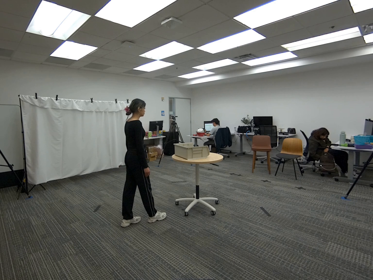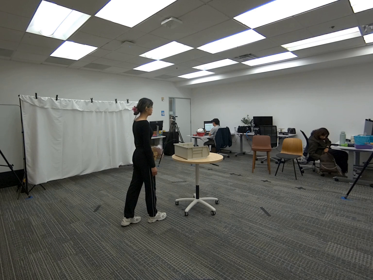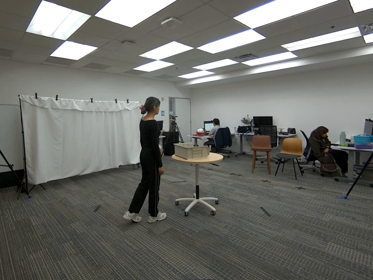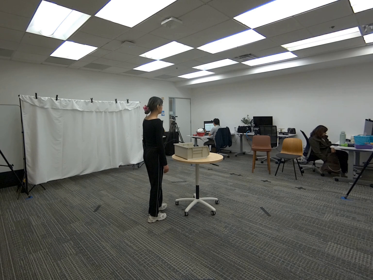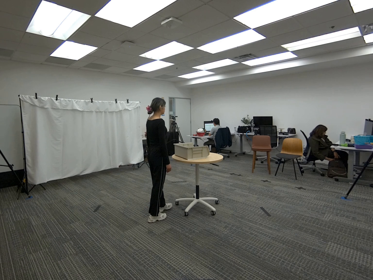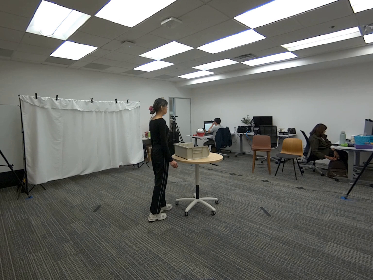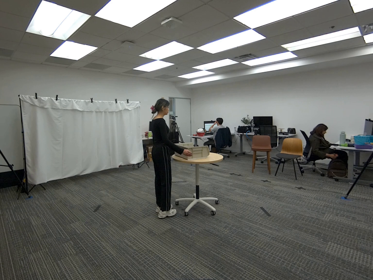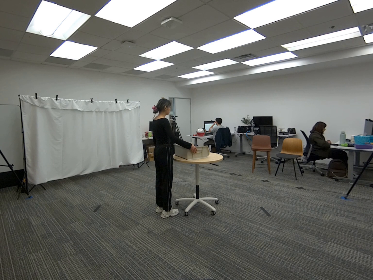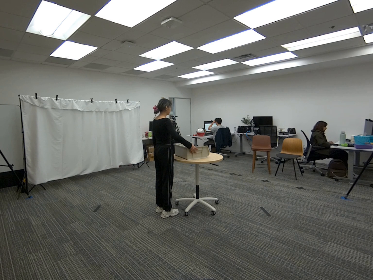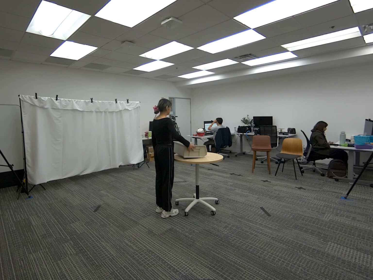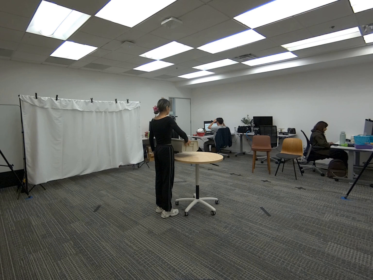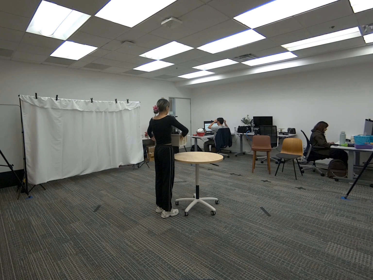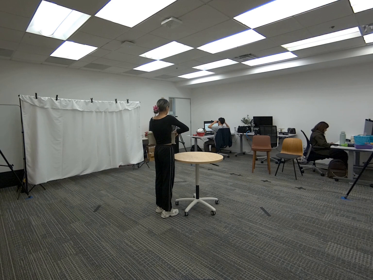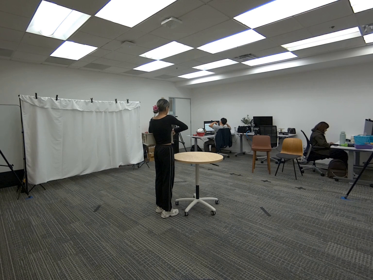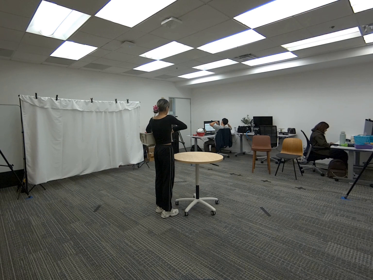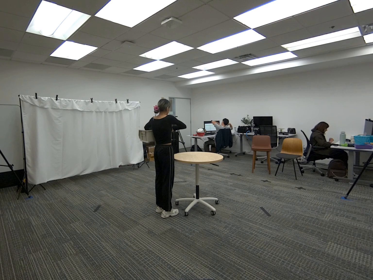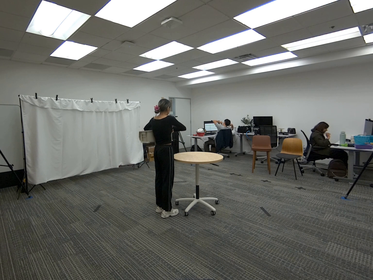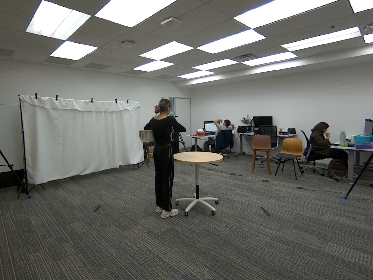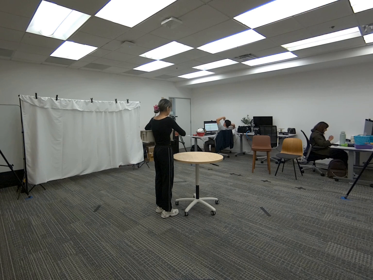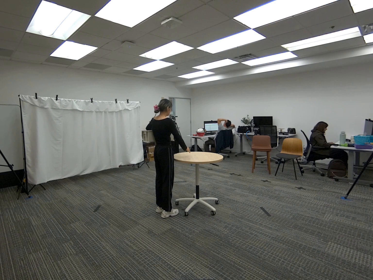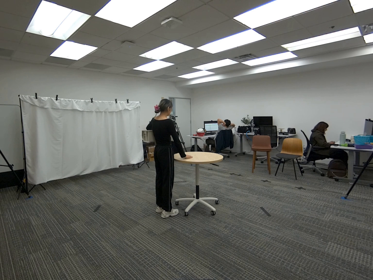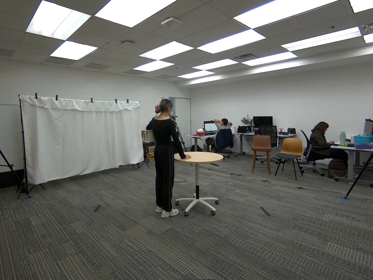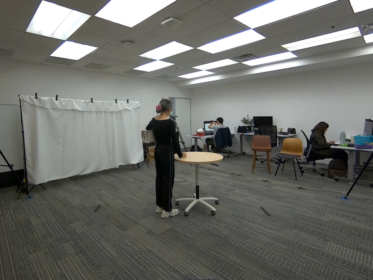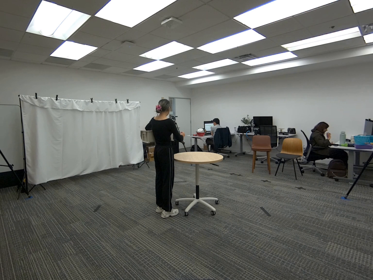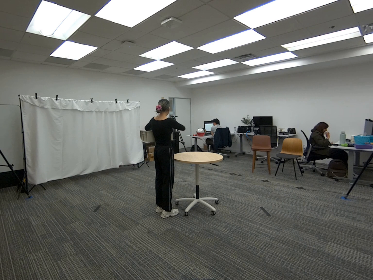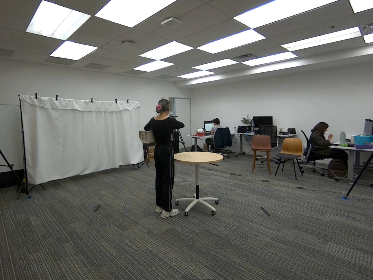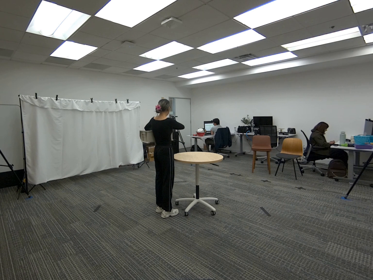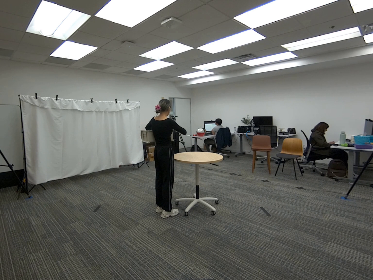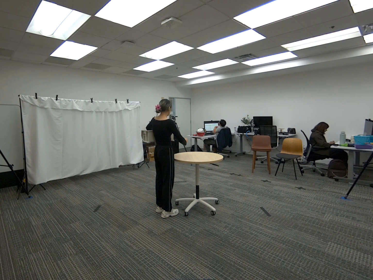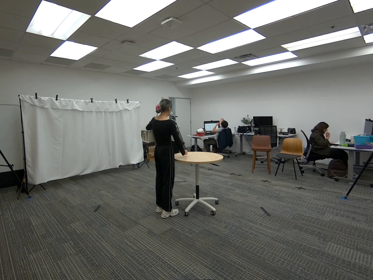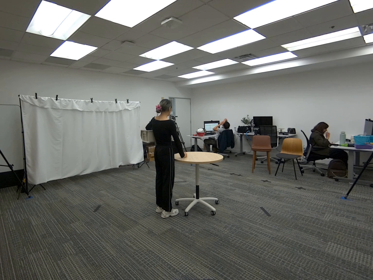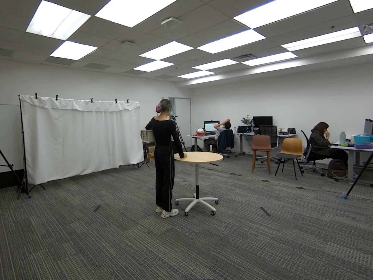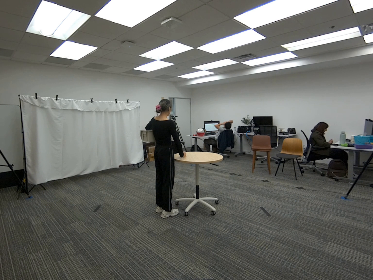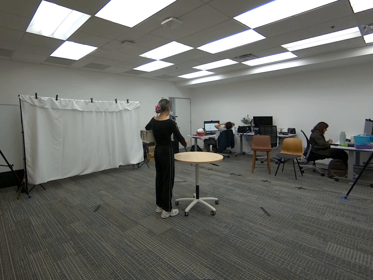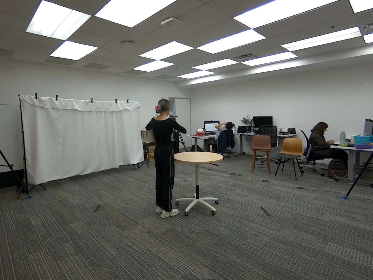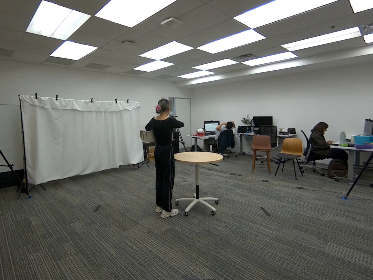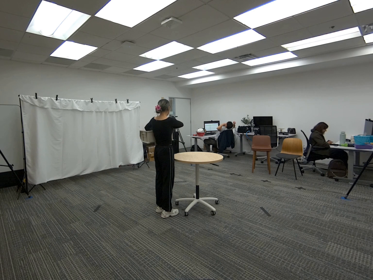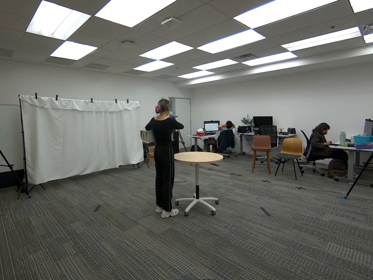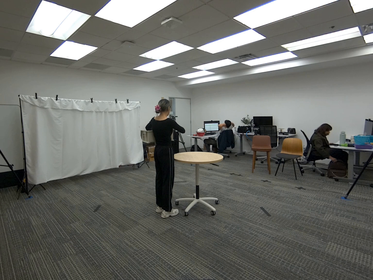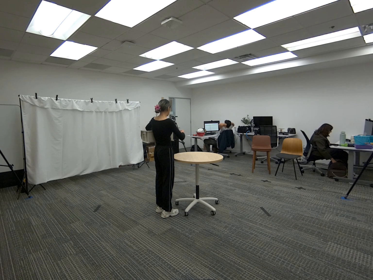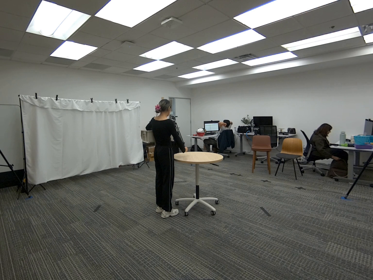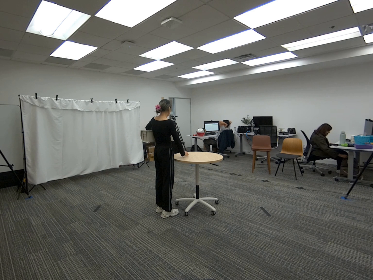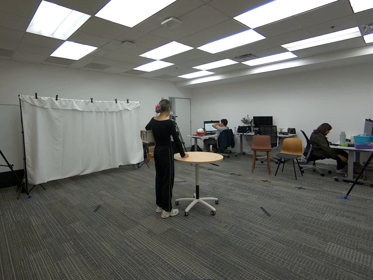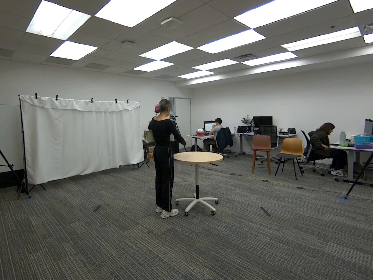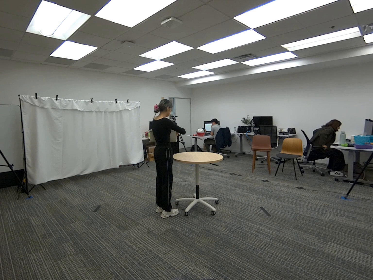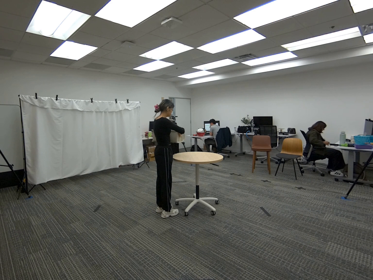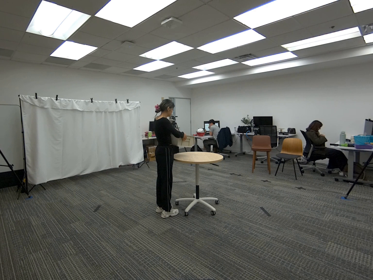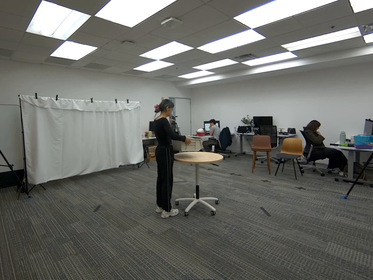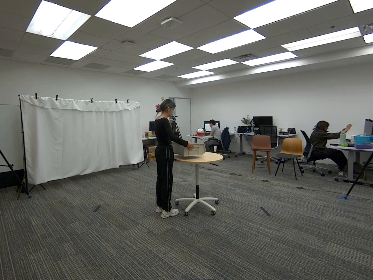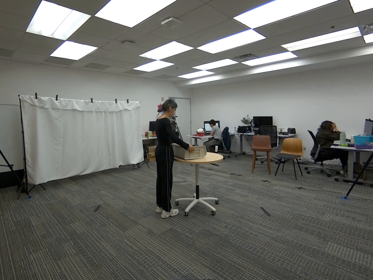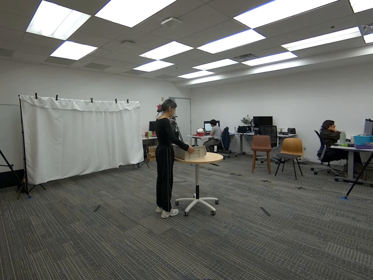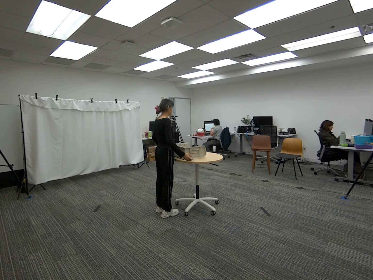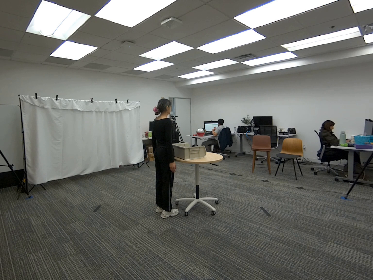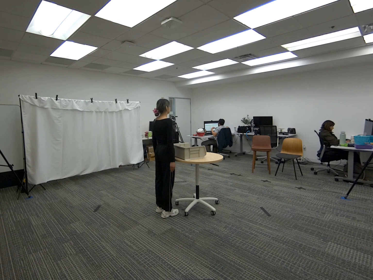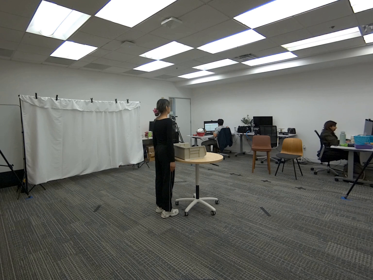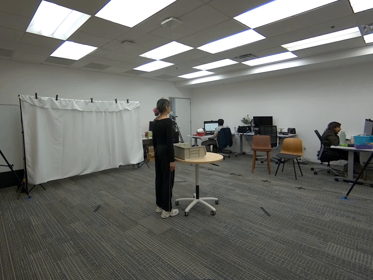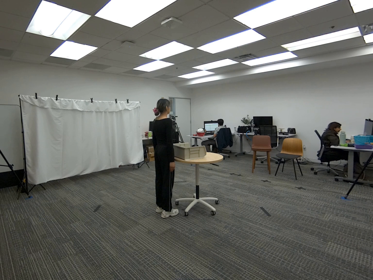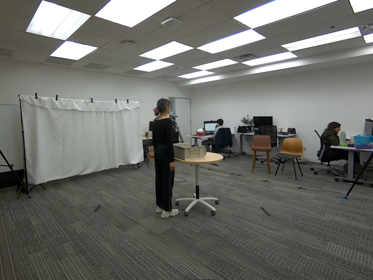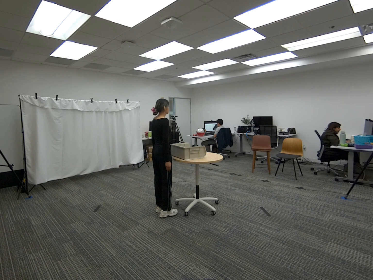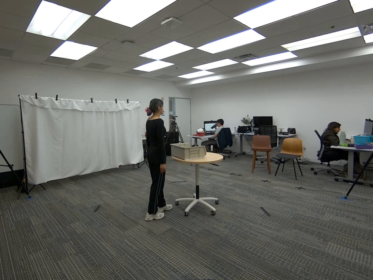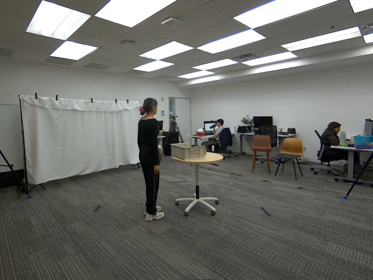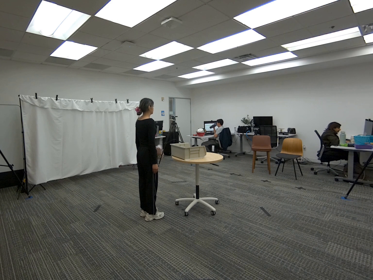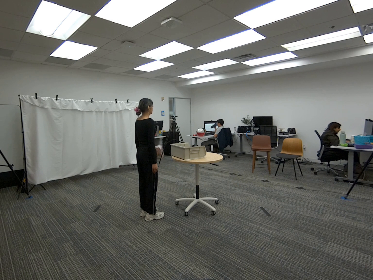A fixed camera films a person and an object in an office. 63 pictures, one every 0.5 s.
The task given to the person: Walk to the beige bin on the round table and pick it up with your right hand. Tuck the bin under your left arm and hold it securely. With your right hand, repeatedly pretend to pick up an item from the table and place it into the bin. When finished, place the bin back on the table.
